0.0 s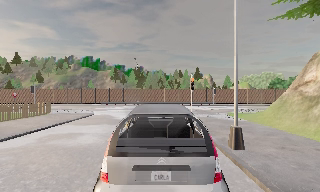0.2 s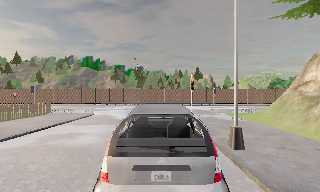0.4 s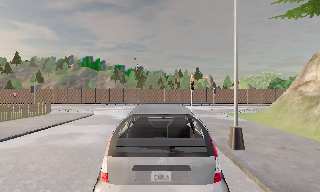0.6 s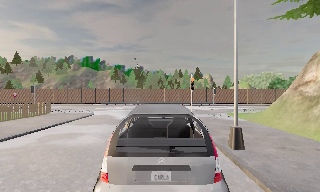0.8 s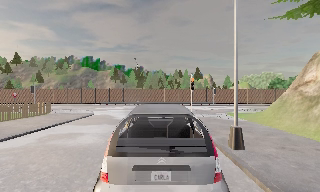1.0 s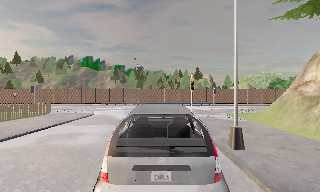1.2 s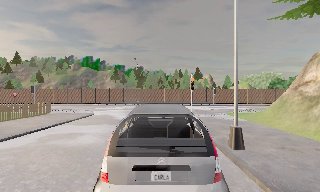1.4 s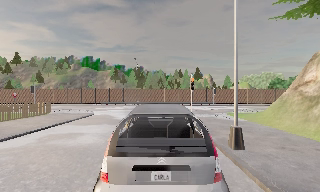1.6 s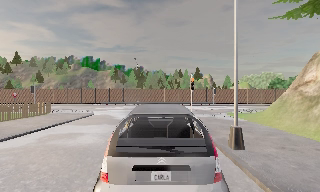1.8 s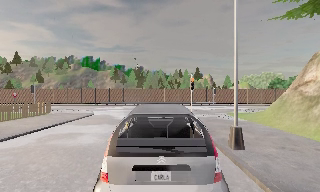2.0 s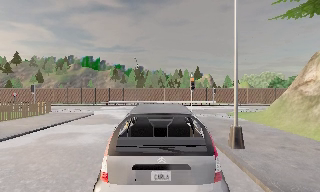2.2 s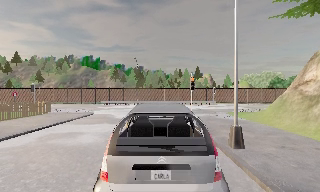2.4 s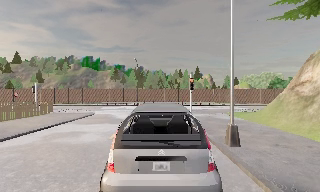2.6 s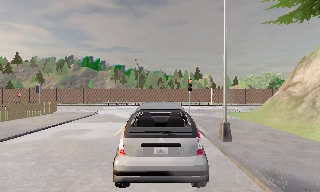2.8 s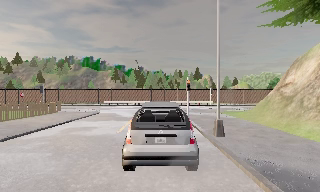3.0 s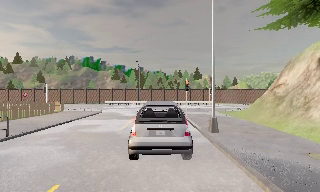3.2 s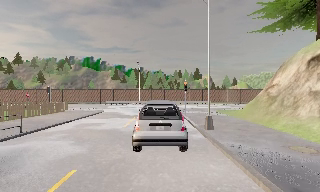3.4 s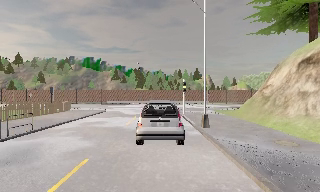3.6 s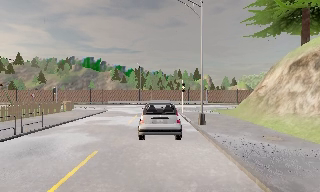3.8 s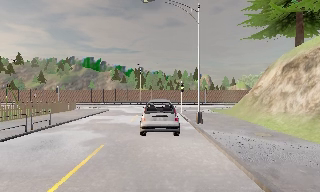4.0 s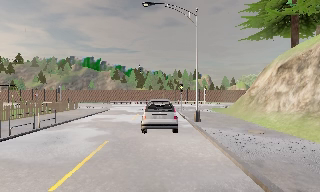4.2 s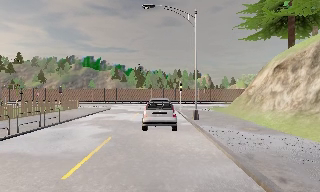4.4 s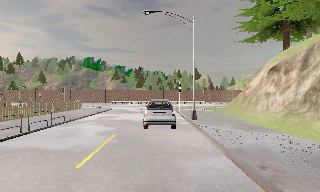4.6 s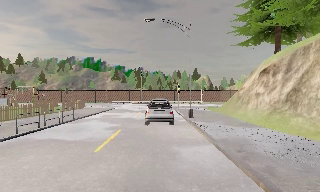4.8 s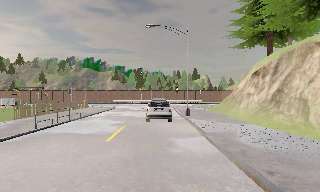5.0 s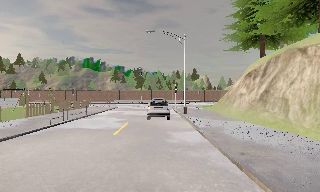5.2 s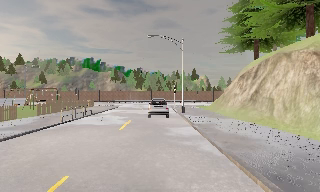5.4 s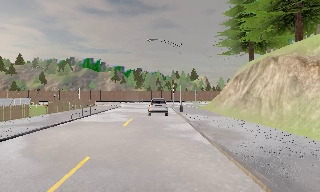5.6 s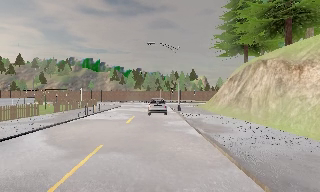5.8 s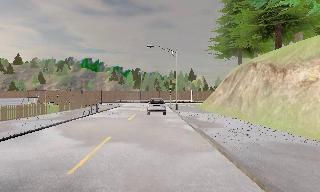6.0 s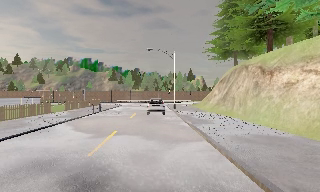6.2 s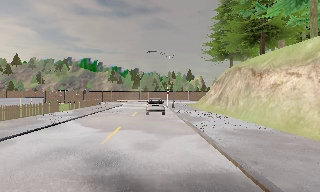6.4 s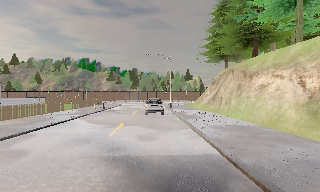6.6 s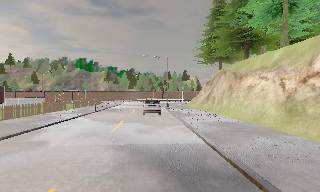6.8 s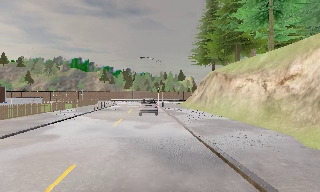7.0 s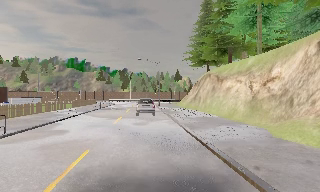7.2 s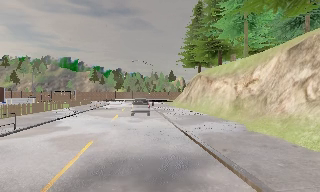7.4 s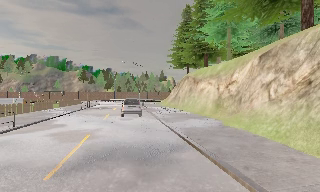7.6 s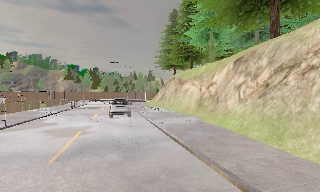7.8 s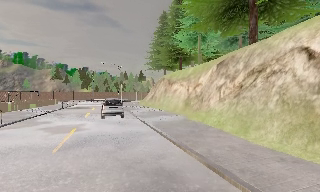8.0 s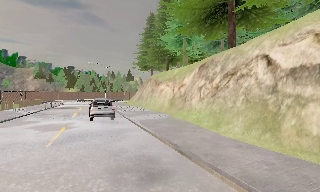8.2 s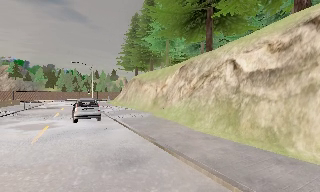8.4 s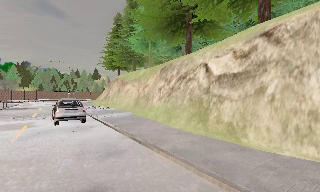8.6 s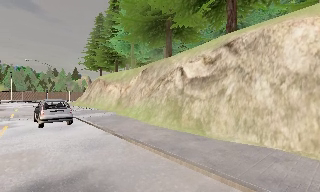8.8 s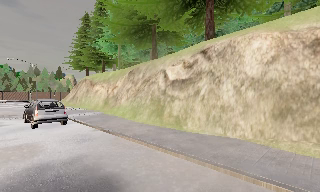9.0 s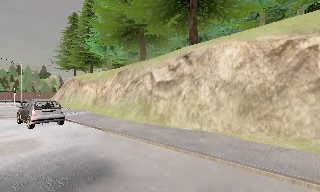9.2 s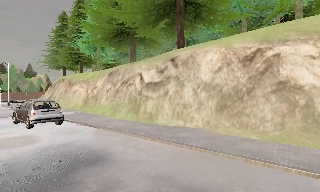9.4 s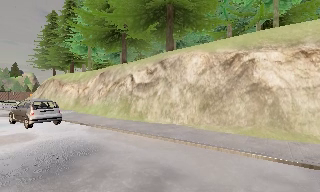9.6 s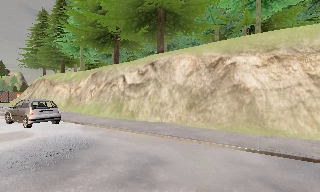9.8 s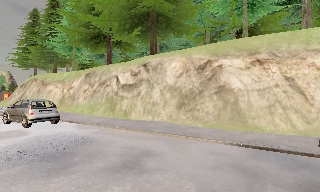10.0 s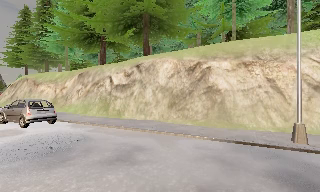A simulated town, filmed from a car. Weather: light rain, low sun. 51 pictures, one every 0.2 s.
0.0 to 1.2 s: The camera keeps its place and its aim.
1.2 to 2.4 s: The camera shifts only a little, or ends up much as it began.
2.4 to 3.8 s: The camera travels backward, about 4.5 m, so what stands in front gets smaller.
3.8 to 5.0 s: The camera travels backward, about 5 m, so what stands in front gets smaller. It gains speed.
5.0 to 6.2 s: The camera travels backward, about 7 m, so what stands in front gets smaller.
6.2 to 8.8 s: The scene slides to the left, as the camera pans about 40 degrees to its right. It travels backward, about 13 m.
8.8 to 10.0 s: The camera pans to its right, which is clockwise from overhead, by about 15 degrees. It travels backward, about 4.5 m, so what stands in front gets smaller. It loses speed.
The film runs backward here.
